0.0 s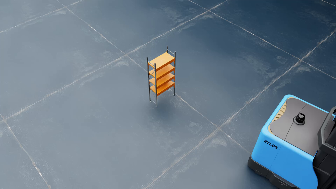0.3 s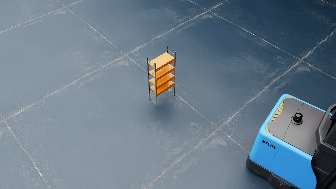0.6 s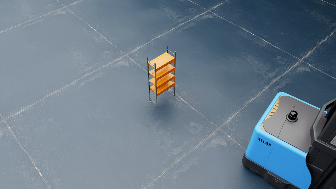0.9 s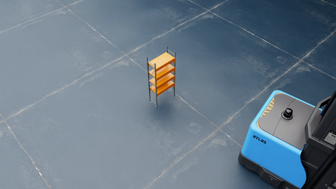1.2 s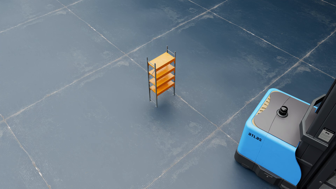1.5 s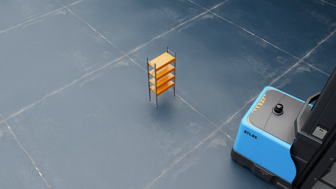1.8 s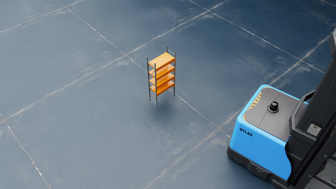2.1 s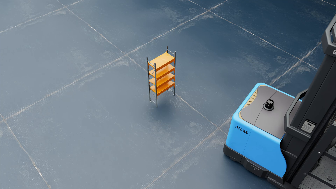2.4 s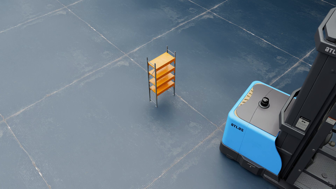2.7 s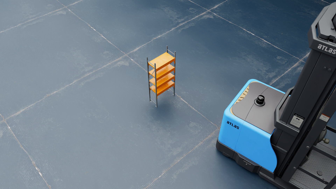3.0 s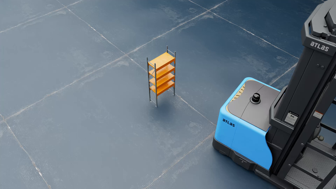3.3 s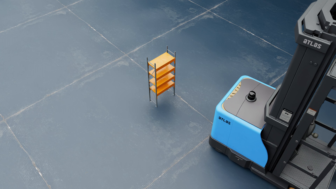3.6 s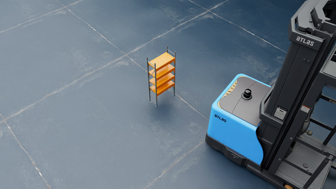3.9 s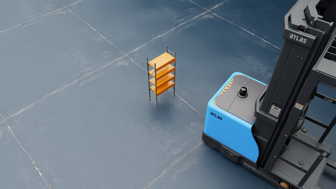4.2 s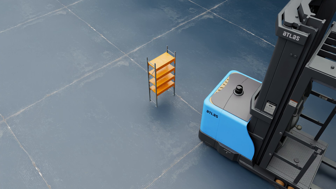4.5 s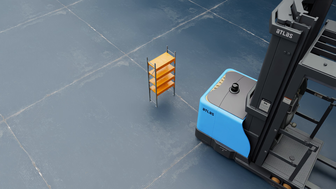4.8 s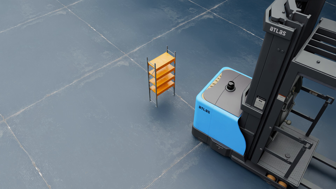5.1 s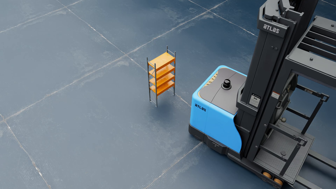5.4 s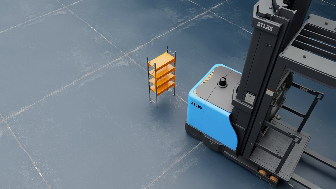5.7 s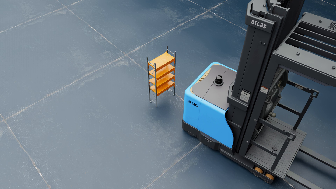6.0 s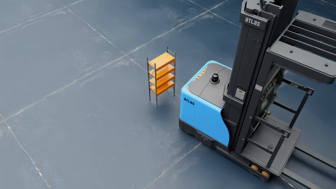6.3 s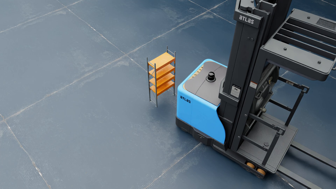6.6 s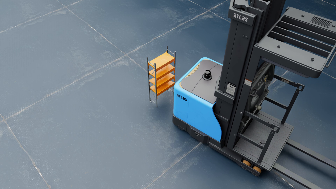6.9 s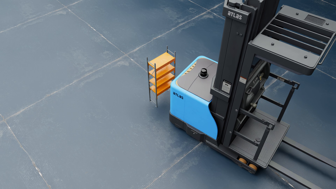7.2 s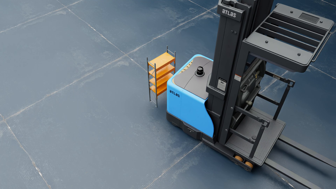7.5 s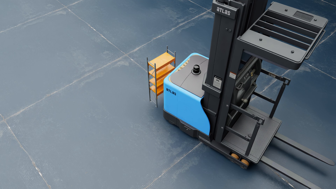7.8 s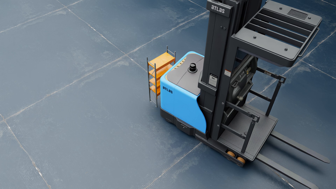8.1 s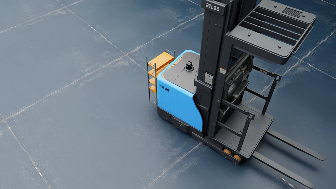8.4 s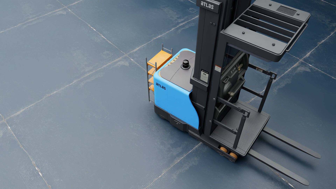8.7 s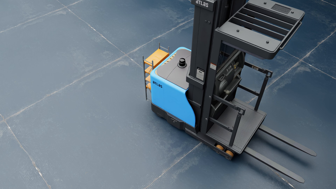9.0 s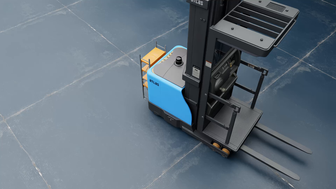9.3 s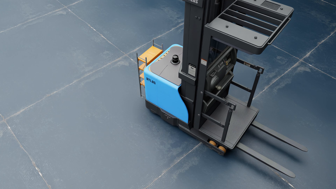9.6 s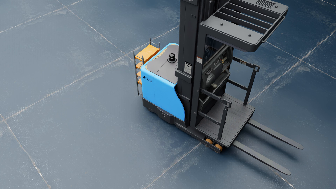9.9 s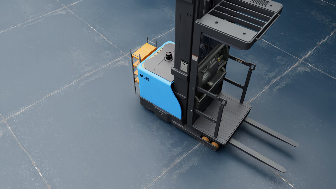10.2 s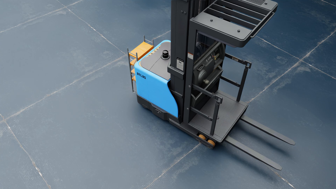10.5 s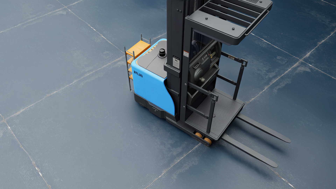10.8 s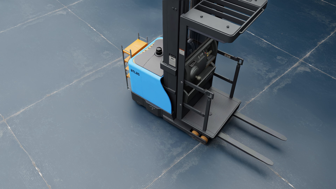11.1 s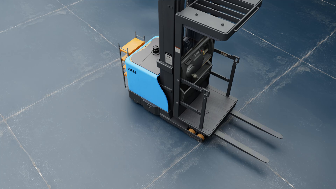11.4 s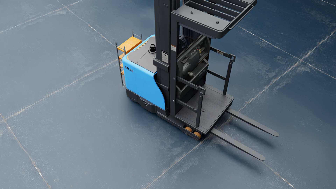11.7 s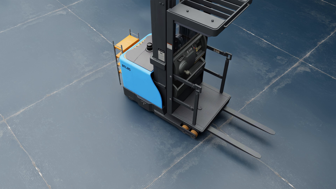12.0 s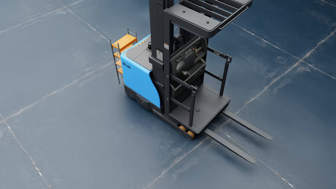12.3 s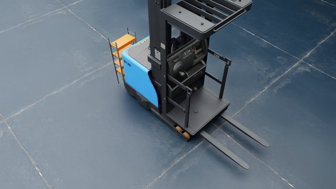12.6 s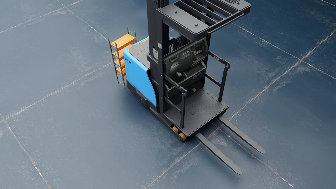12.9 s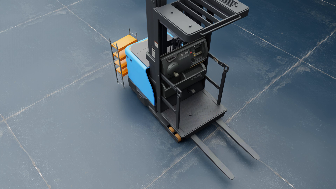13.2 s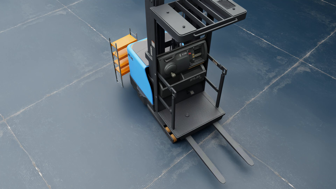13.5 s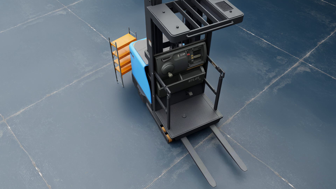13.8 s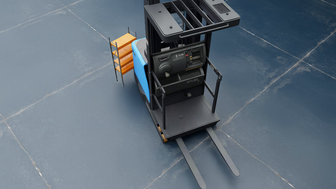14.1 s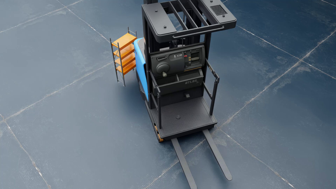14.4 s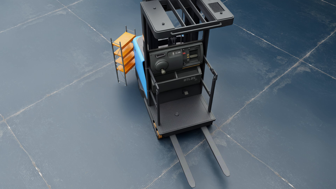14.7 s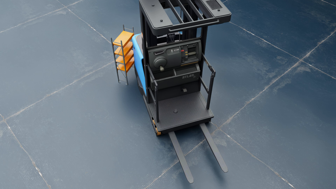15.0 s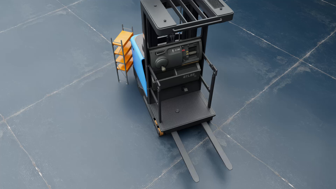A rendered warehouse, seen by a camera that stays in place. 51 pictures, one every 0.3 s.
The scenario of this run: A forklift runs into an object in its way.
